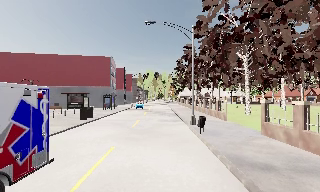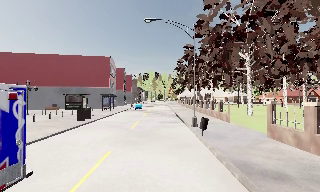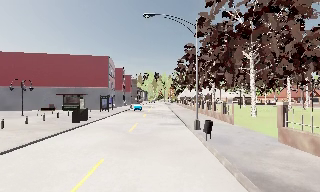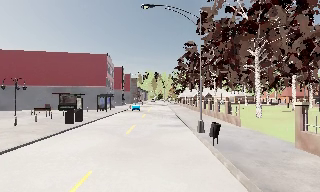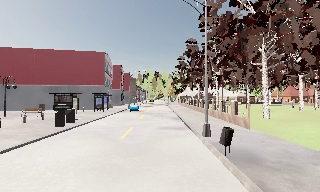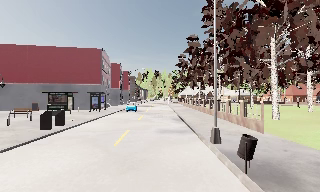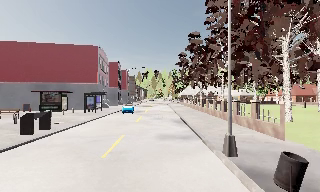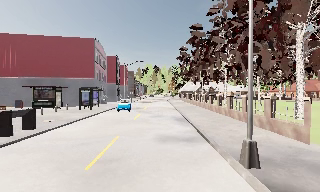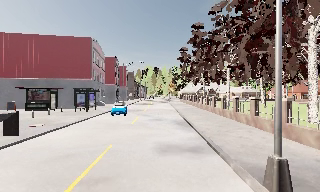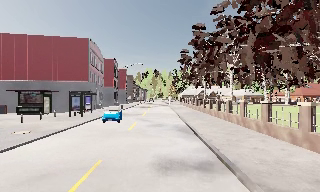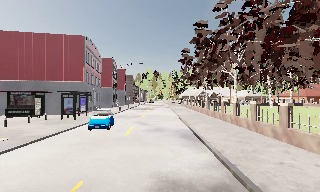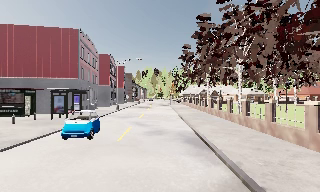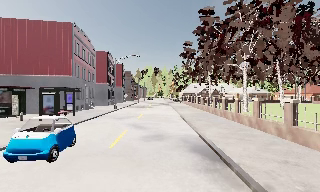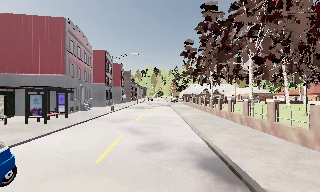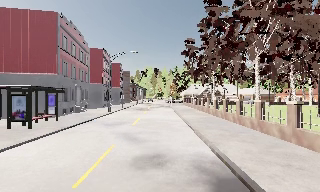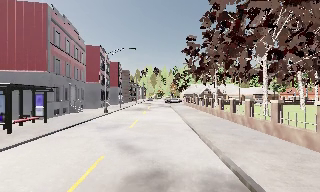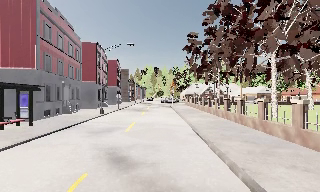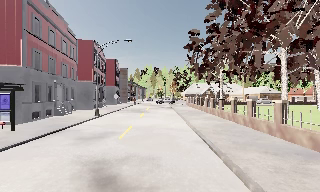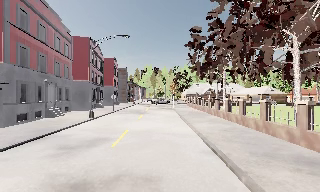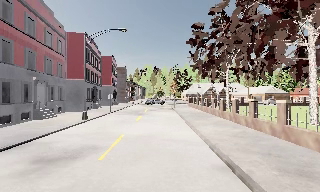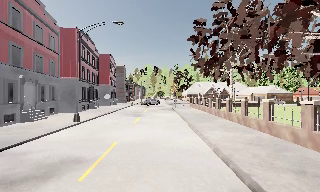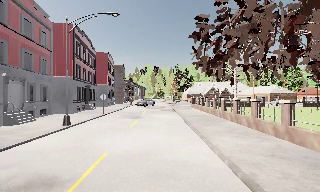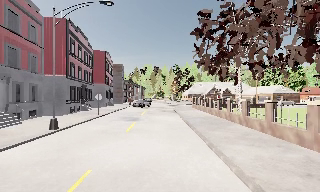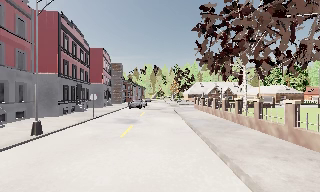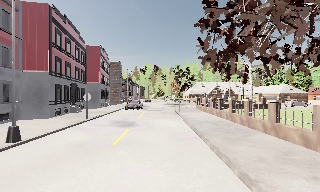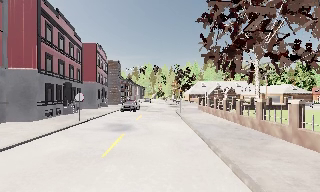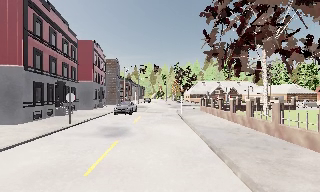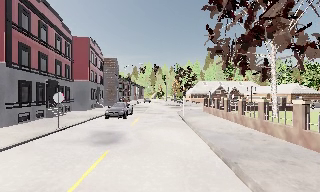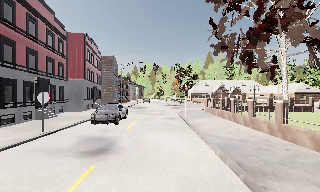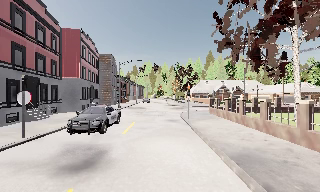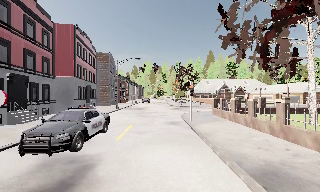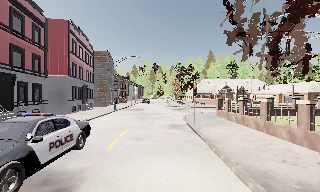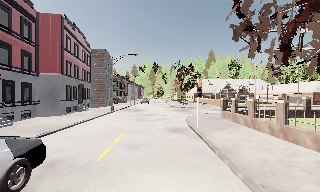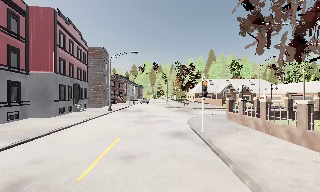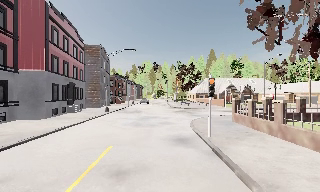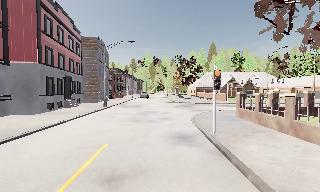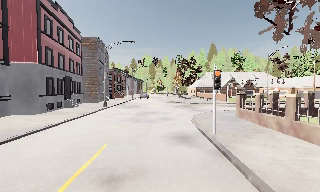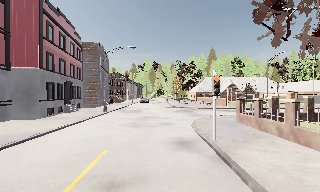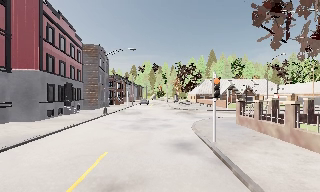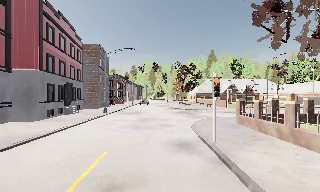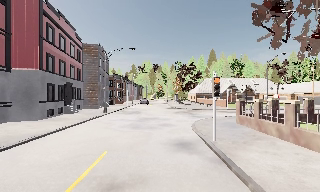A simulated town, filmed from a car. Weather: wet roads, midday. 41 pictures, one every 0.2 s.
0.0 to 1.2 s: The camera travels forward, about 6 m, so what stands in front looms larger. It gains speed.
1.2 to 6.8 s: The camera travels forward, about 35 m, so what stands in front looms larger.
6.8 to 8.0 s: The camera travels forward, about 0.5 m, so what stands in front looms larger. It loses speed.
The film runs forward here.
